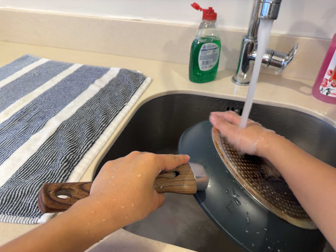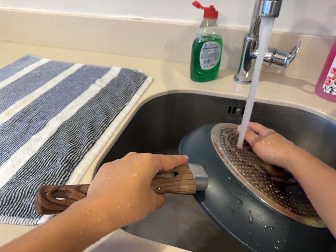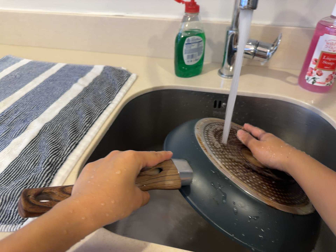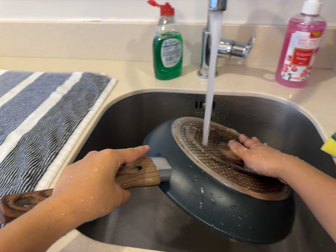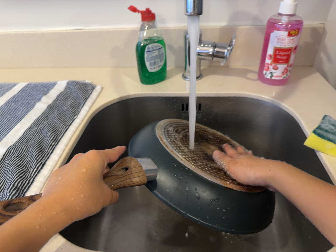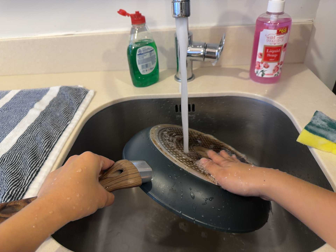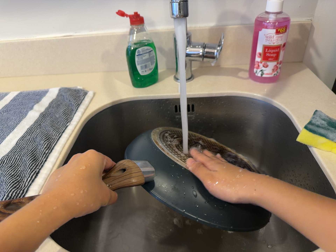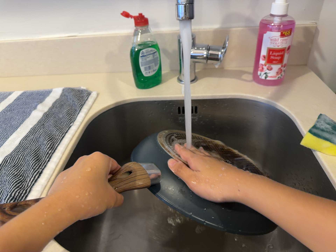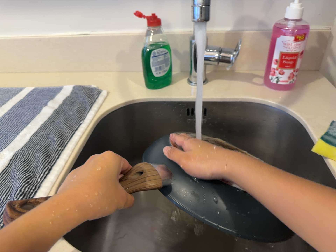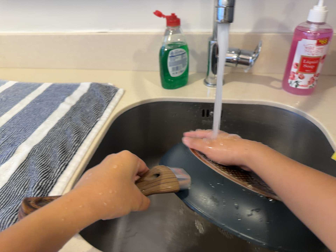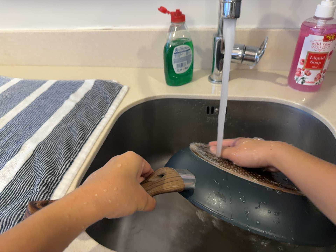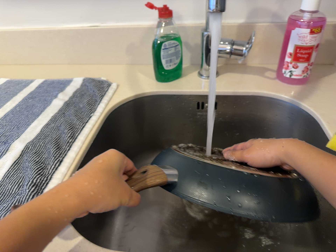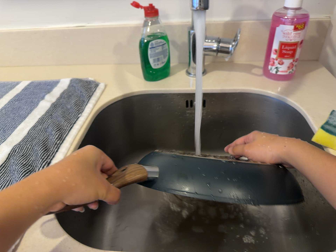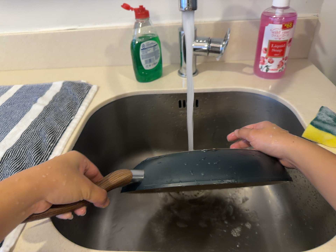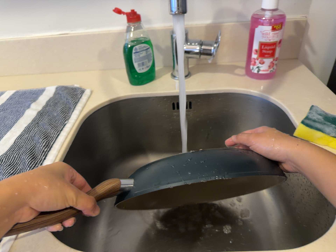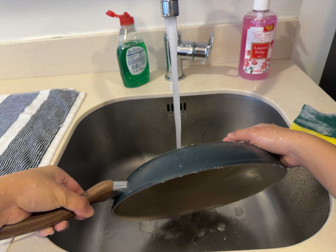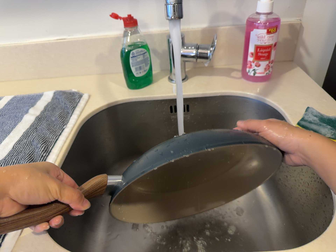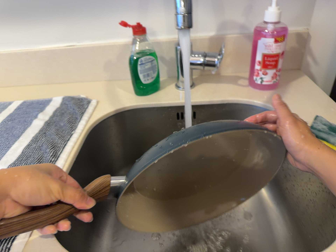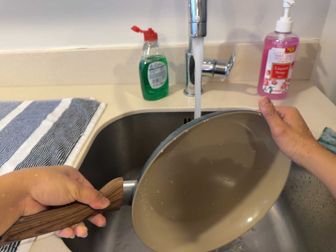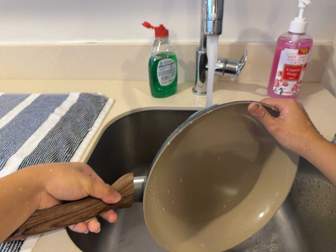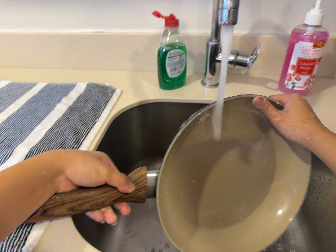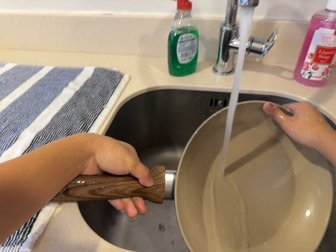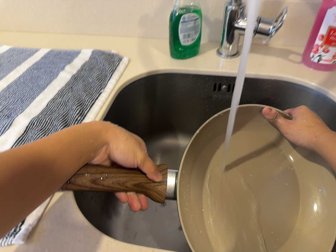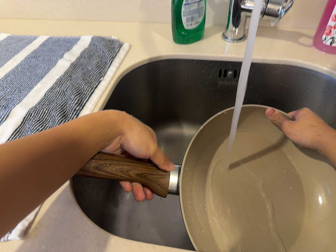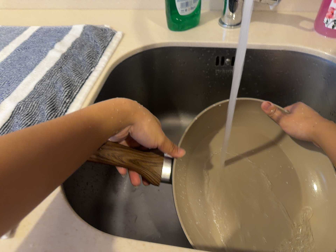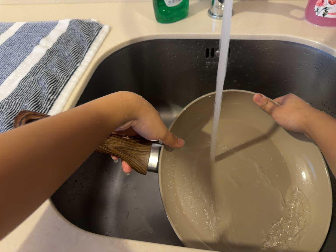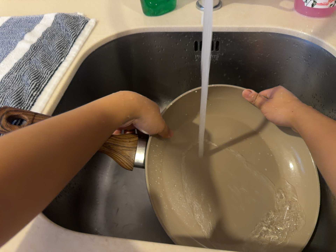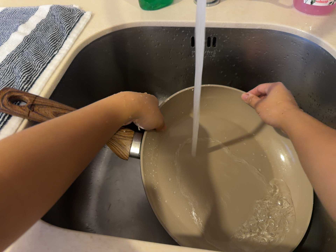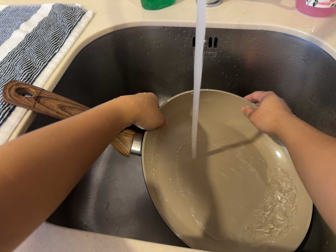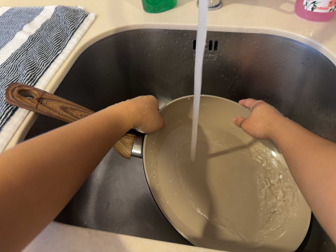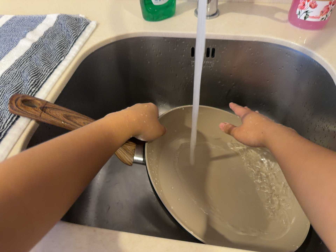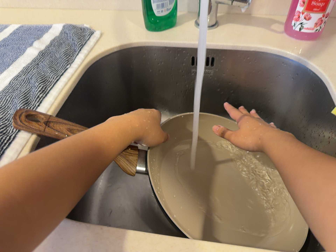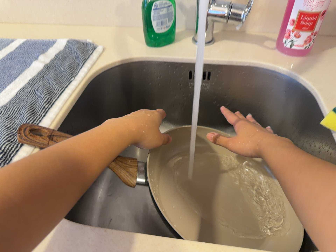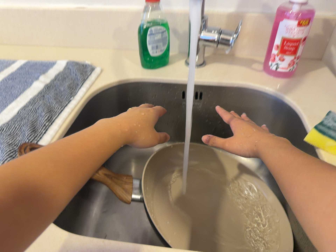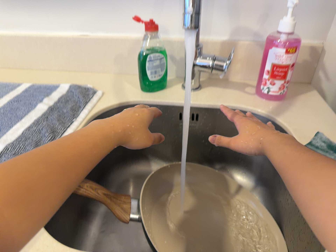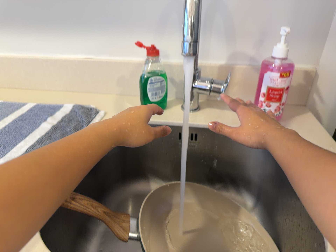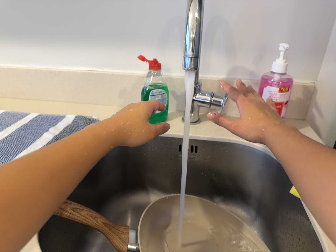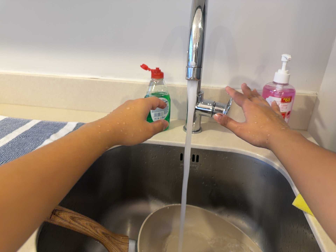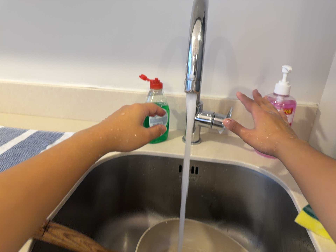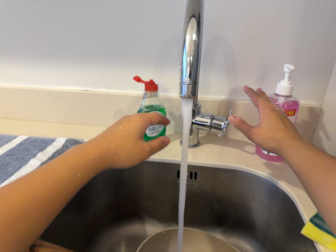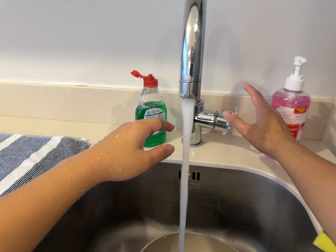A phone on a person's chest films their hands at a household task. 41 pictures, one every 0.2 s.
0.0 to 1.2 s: The camera rolls about its line of sight by about 10 degrees, and the scene rotates counterclockwise.
1.2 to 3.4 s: The camera shifts only a little, or ends up much as it began.
3.4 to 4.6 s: The camera travels forward, about 7 cm, so what stands in front looms larger. Its aim tips toward the bottom of its view by about 10 degrees, and the scene shifts upward.
4.6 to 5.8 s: The camera travels to its right, about 6 cm, so close, fixed things drift to the left.
5.8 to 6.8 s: The camera travels backward, about 9 cm, so what stands in front gets smaller. Its aim tips toward the top of its view by about 15 degrees, and the scene shifts downward.
6.8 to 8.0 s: The camera travels forward, about 7 cm, so what stands in front looms larger. Its aim tips toward the top of its view by about 10 degrees, and the scene shifts downward.
The film runs forward here.
